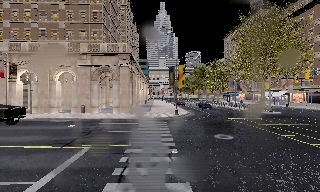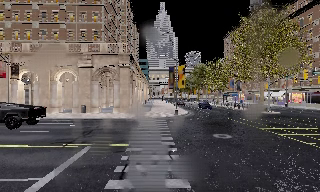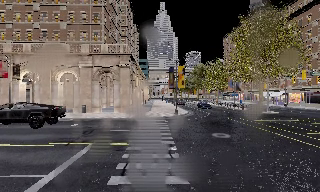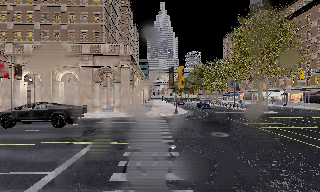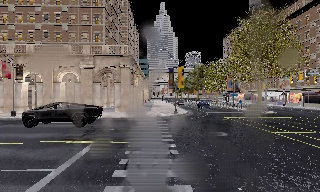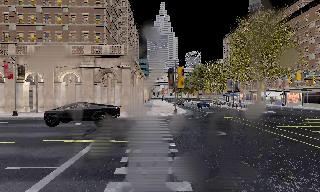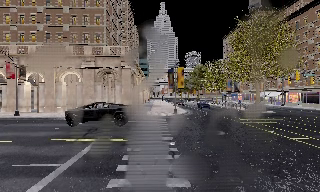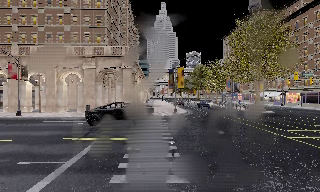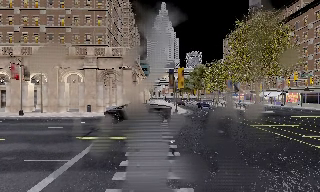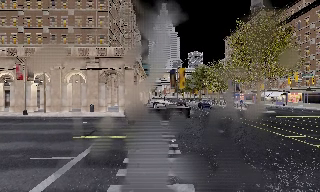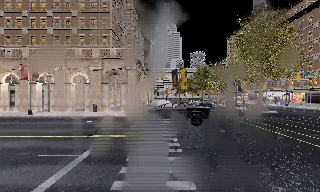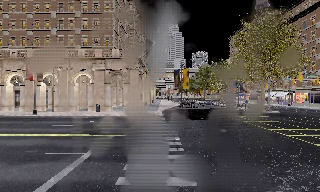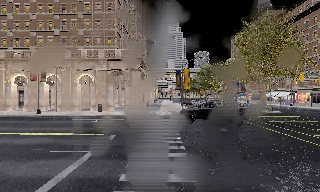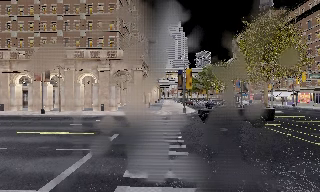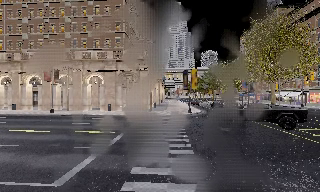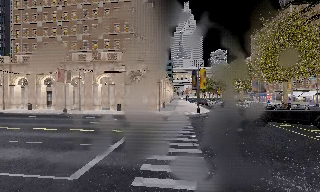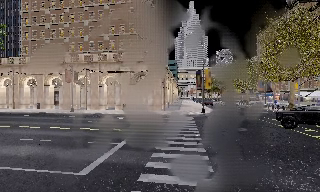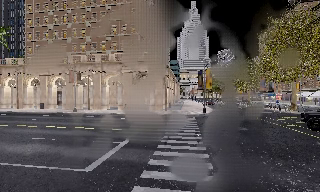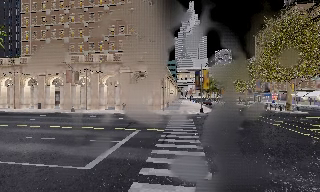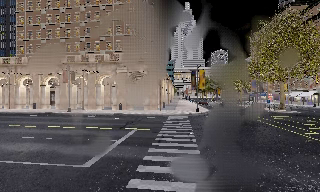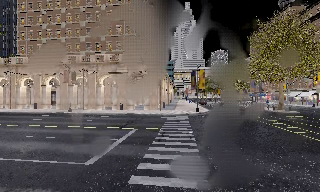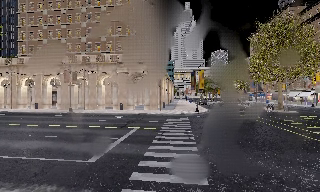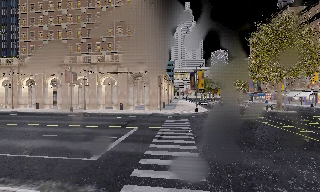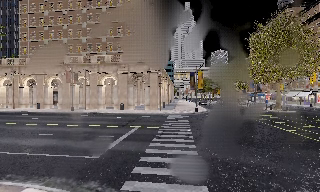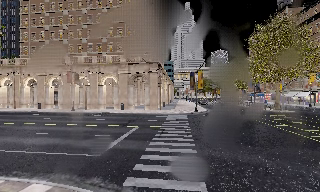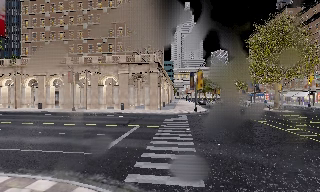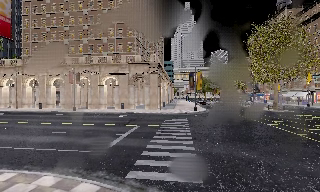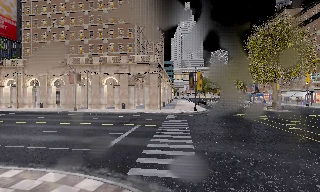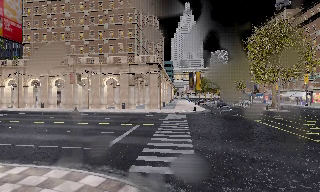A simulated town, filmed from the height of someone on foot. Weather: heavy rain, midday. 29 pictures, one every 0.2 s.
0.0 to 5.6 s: The camera travels backward, about 6 m, so what stands in front gets smaller.
The film runs backward here.
